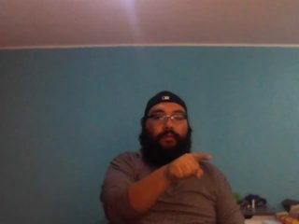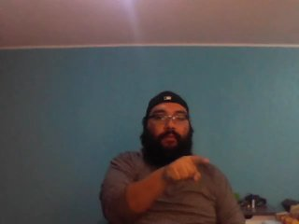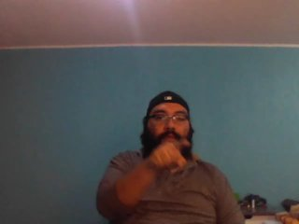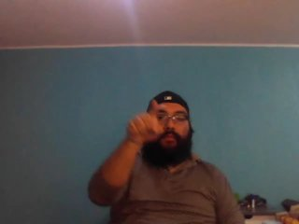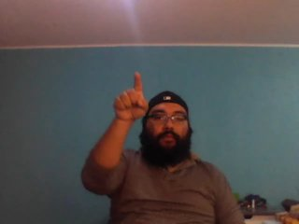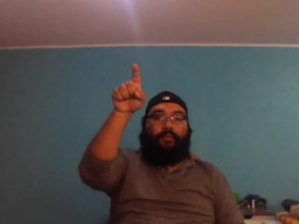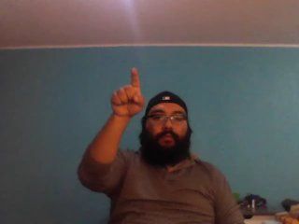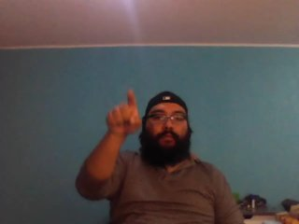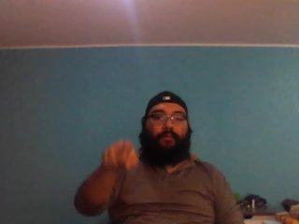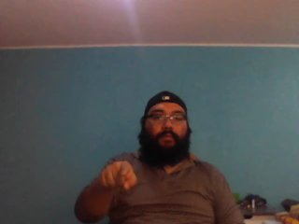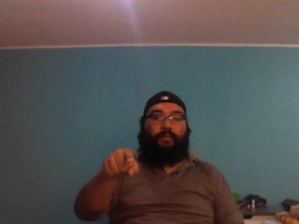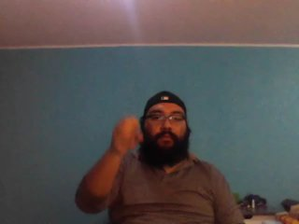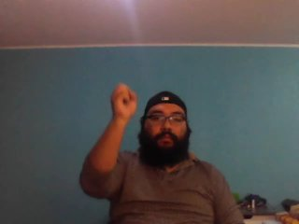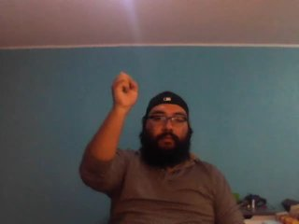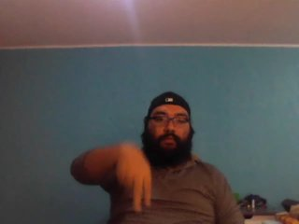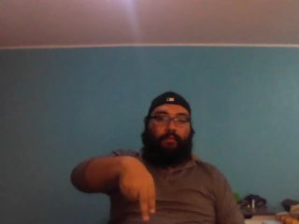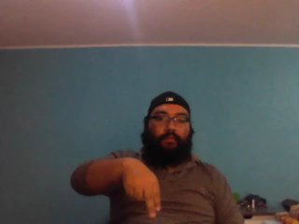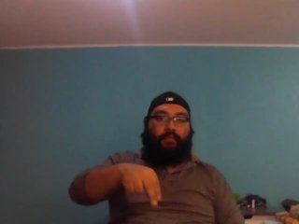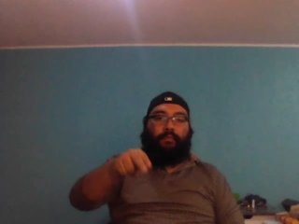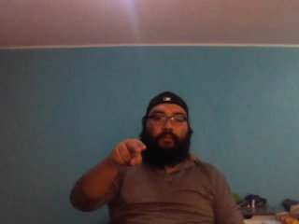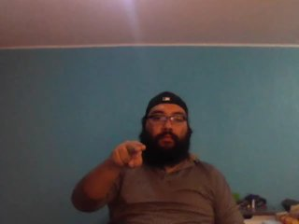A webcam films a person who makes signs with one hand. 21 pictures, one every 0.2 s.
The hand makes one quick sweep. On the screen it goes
downward.
0.0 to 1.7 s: Pointing with one finger.
1.8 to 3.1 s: On the screen the hand sweeps downward. The name of the sign: Throw down.
3.2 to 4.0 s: Pointing with two fingers.
